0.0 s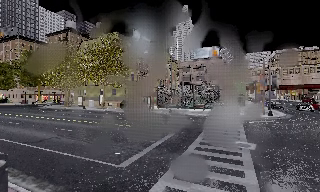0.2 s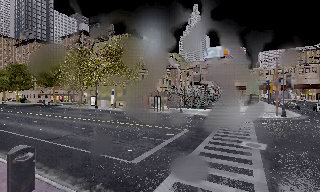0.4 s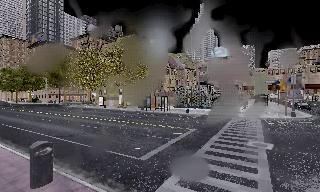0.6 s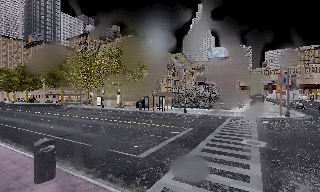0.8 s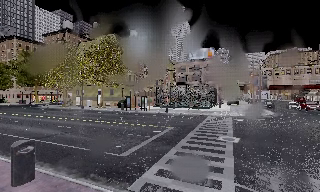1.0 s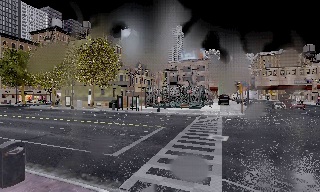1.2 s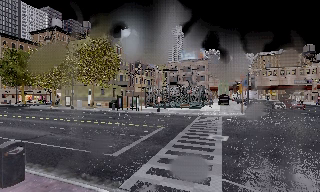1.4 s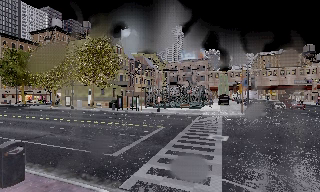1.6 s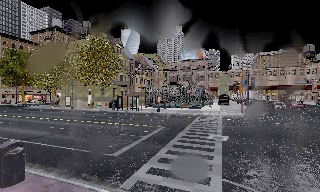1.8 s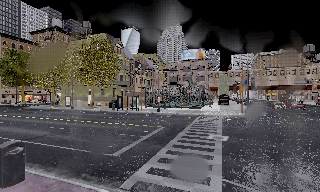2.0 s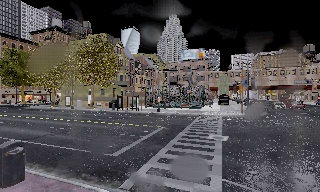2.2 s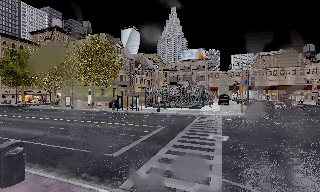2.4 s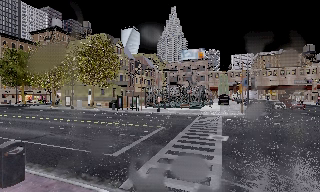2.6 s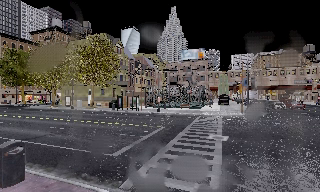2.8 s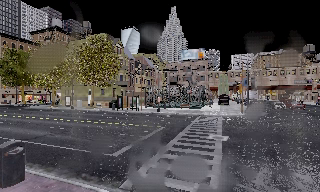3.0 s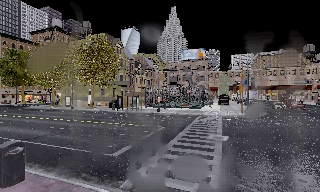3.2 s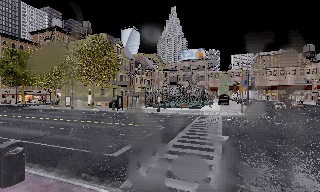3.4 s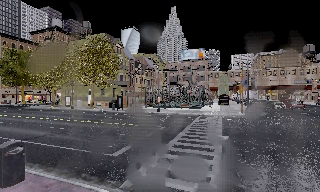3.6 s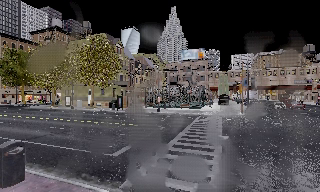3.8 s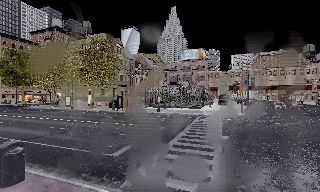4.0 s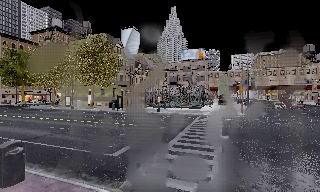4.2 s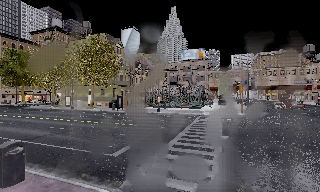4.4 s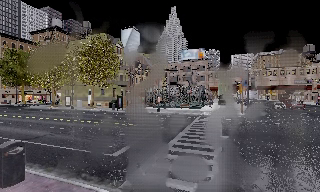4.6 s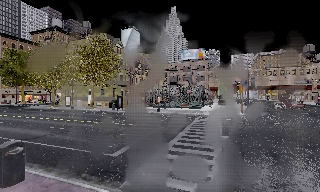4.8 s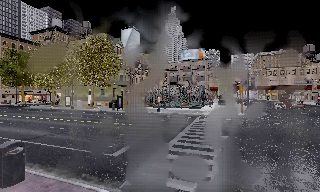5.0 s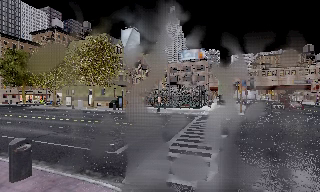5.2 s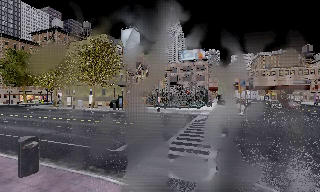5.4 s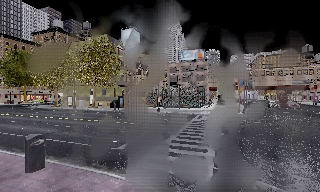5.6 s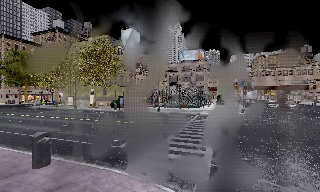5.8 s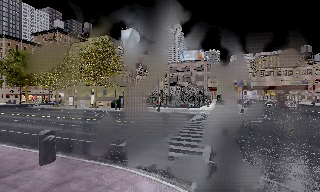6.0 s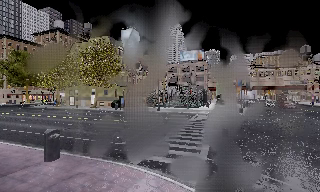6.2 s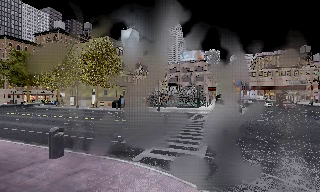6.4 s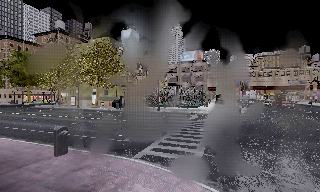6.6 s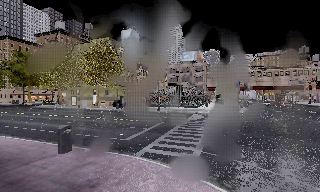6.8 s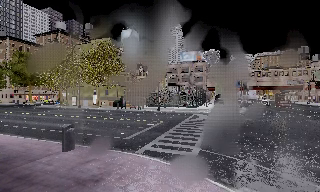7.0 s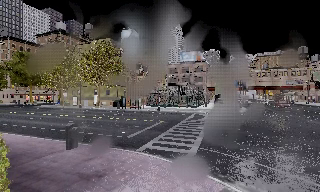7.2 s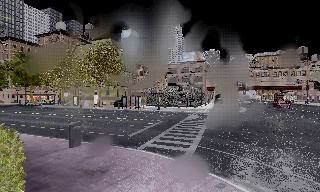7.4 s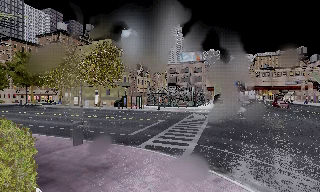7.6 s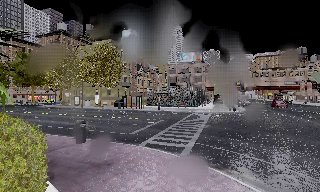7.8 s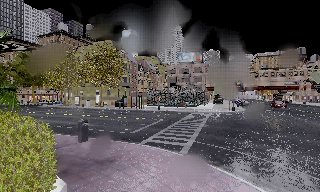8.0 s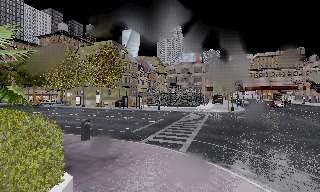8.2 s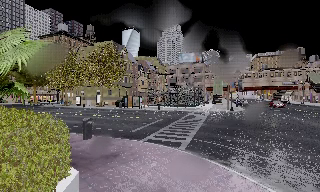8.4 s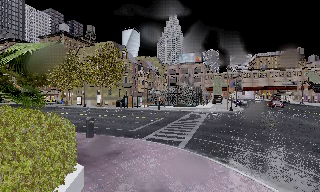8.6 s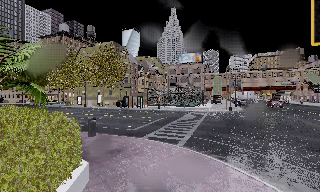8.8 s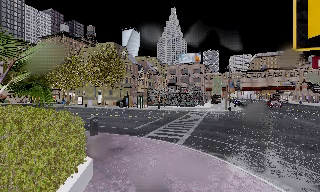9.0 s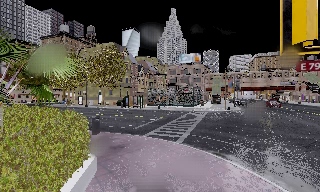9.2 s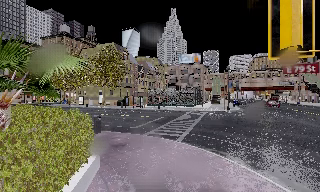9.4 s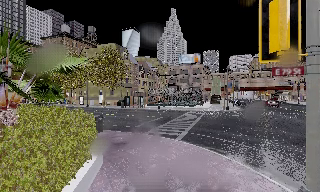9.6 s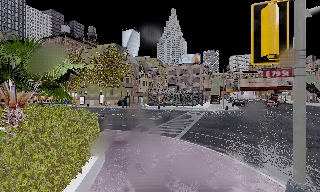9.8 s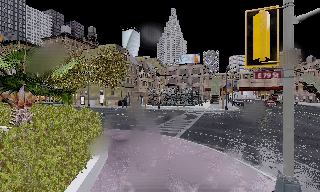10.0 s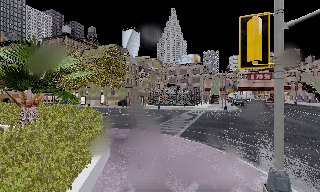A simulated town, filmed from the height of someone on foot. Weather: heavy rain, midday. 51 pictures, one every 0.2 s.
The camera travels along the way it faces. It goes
backward.
0.0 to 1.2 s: The camera travels backward, about 1.5 m, so what stands in front gets smaller. It loses speed.
1.2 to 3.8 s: The camera keeps its place and its aim.
3.8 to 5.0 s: The camera shifts only a little, or ends up much as it began.
5.0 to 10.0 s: The camera travels backward, about 7 m, so what stands in front gets smaller.
The film runs backward here.
